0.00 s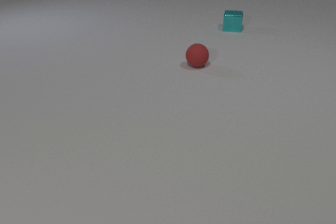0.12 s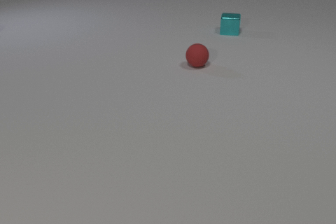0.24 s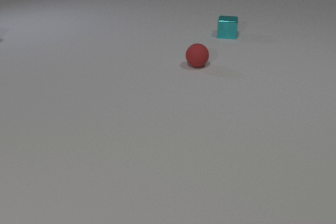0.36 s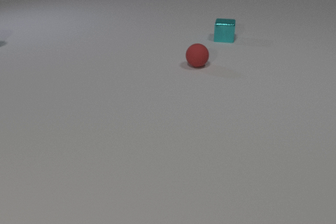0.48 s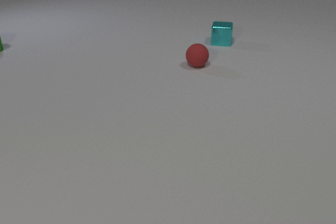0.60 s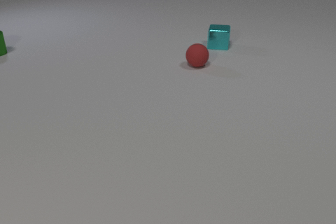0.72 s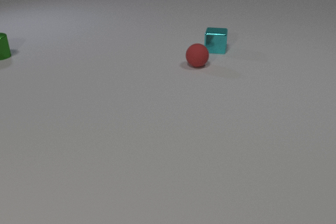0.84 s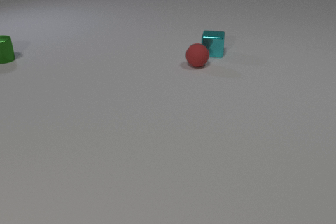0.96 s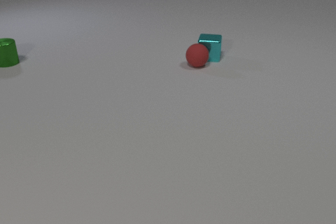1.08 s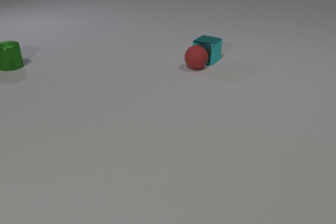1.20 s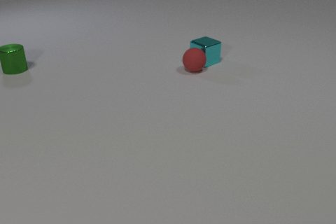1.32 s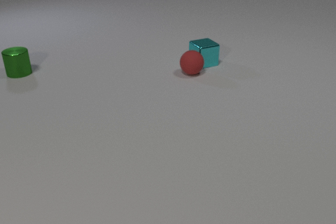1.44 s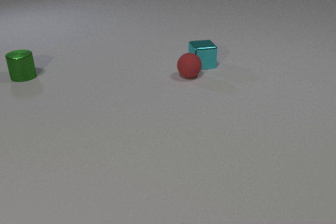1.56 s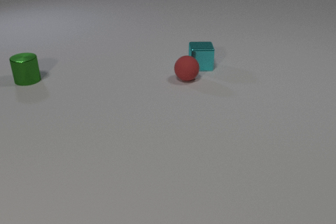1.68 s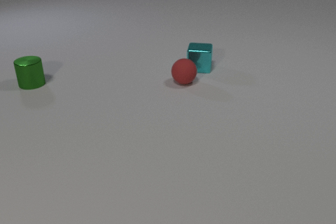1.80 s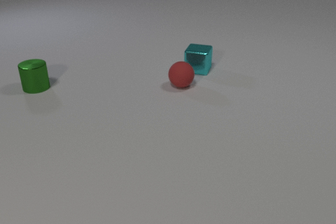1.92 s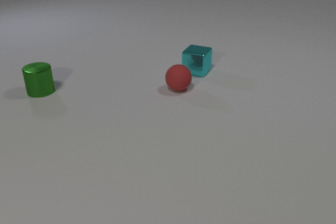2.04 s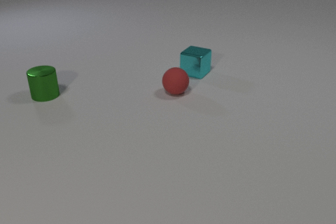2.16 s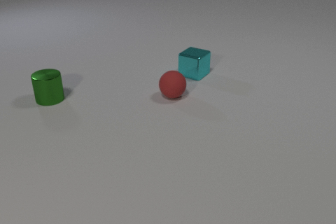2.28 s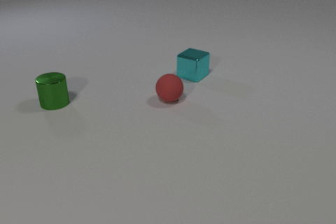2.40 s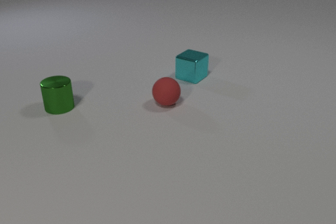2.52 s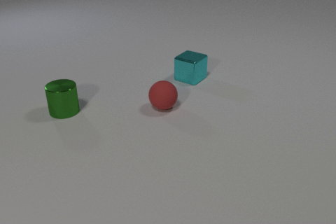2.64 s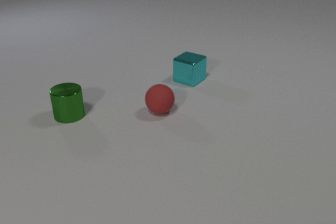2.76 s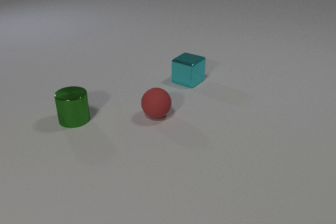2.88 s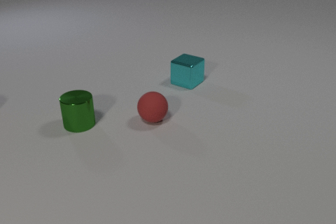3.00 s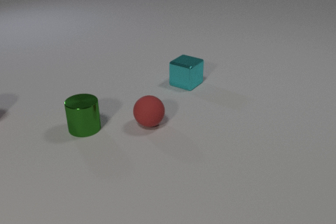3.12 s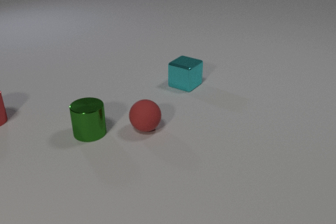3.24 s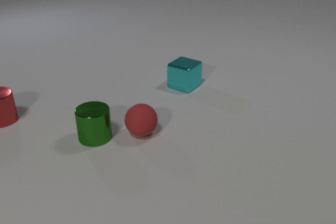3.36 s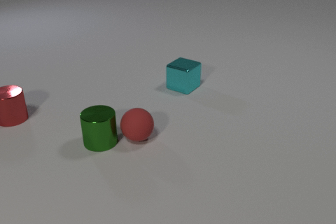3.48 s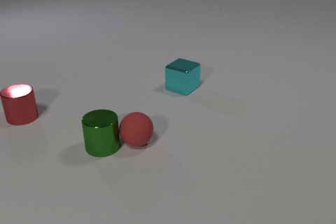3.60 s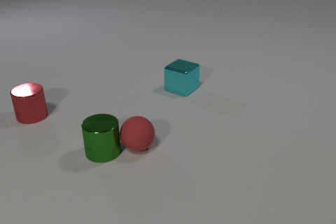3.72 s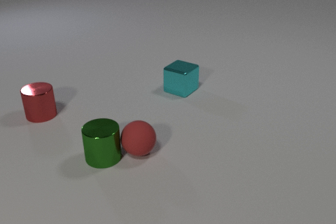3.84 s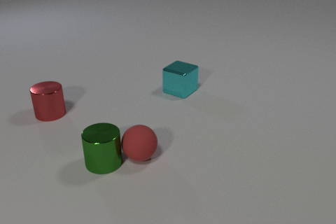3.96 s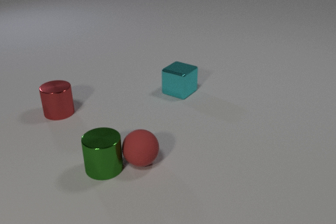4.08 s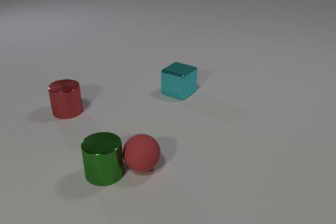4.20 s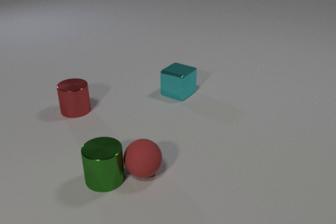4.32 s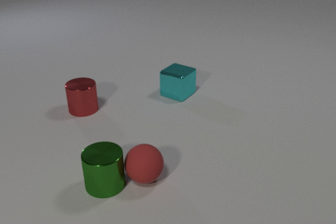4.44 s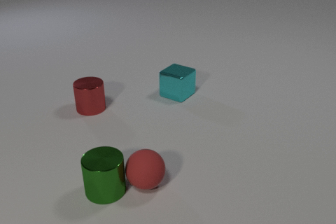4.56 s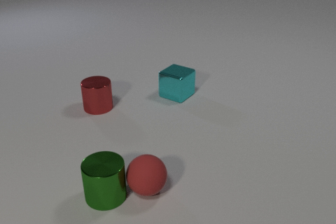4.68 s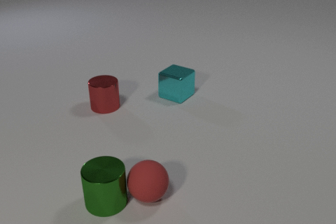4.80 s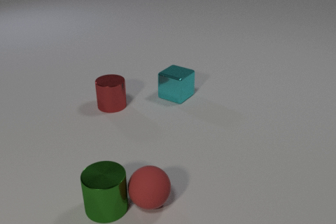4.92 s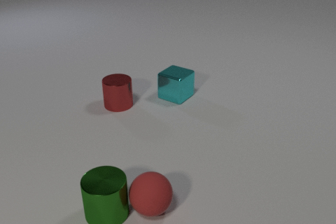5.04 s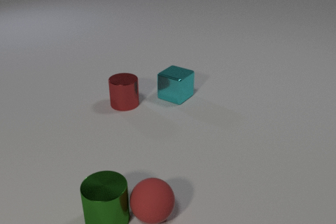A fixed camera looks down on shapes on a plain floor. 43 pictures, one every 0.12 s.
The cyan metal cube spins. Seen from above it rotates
clockwise.
The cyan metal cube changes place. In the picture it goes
toward the camera.
0.00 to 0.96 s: The cyan metal cube slides toward the camera. The green metal cylinder comes in at the left edge, slides toward the camera. The cyan metal cube and the red rubber sphere collide.
0.96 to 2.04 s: The cyan metal cube slides toward the camera, spins clockwise seen from above by about 105 degrees, its near face sliding to the left. The red rubber sphere rolls toward the camera. The green metal cylinder slides toward the camera.
2.04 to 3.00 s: The cyan metal cube slides toward the camera. The red rubber sphere rolls toward the camera and to the left. The green metal cylinder slides toward the camera and to the right.
3.00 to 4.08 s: The cyan metal cube slides toward the camera. The red rubber sphere rolls toward the camera. The red metal cylinder comes in at the left edge, slides to the right. The green metal cylinder slides toward the camera. The red rubber sphere and the green metal cylinder collide.
4.08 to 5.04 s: The cyan metal cube slides toward the camera. The red rubber sphere rolls toward the camera. The red metal cylinder slides to the right. The green metal cylinder slides toward the camera.
How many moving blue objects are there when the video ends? 0.
What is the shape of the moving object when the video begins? cube.
What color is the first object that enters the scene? green.
